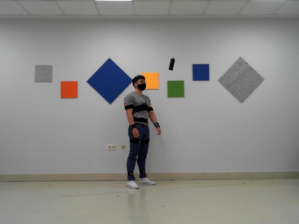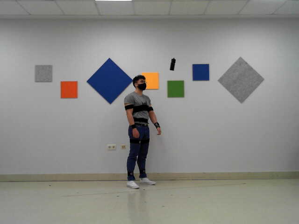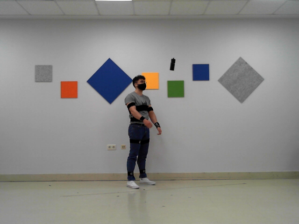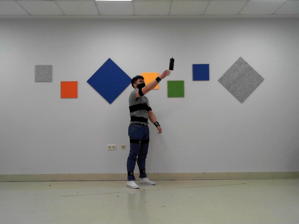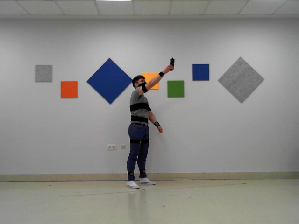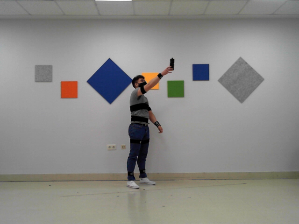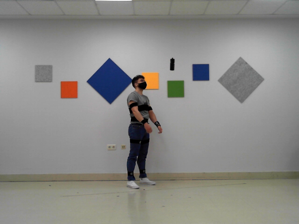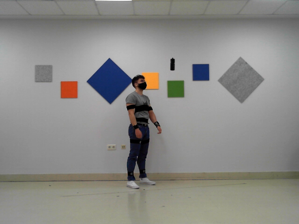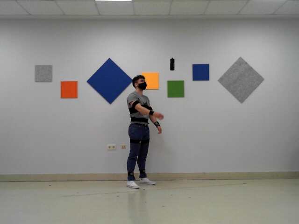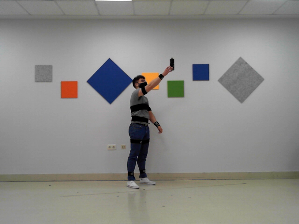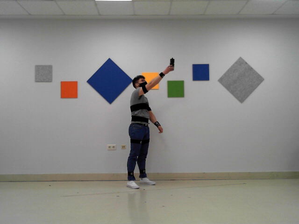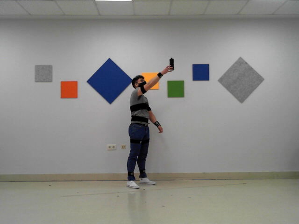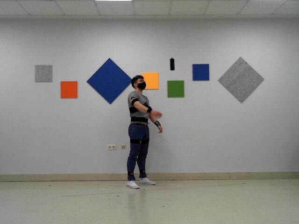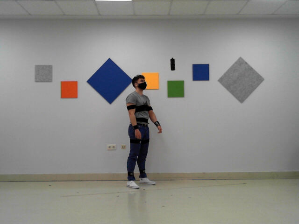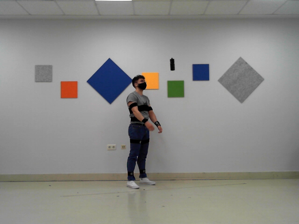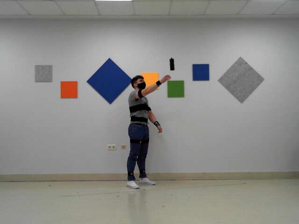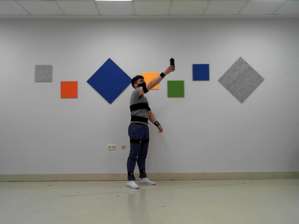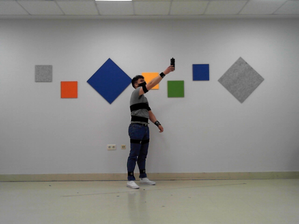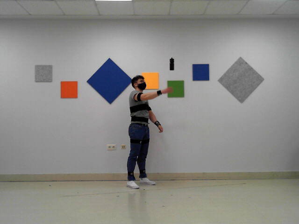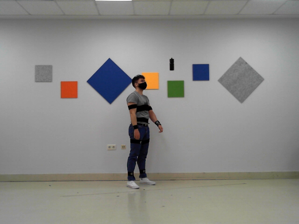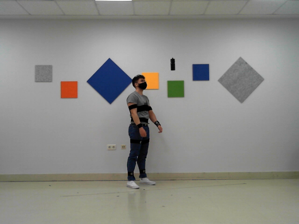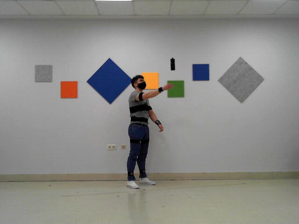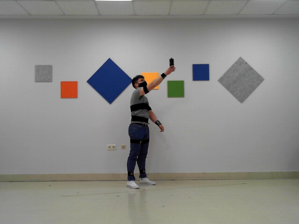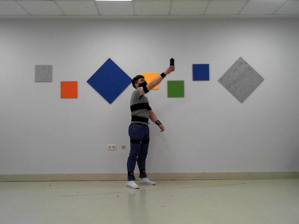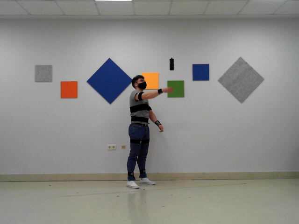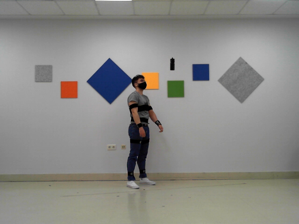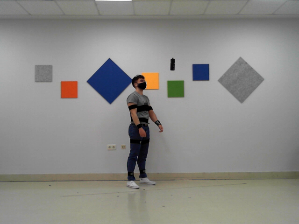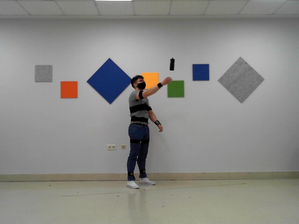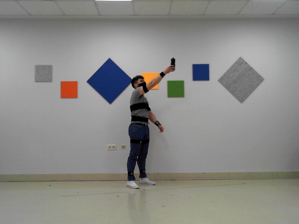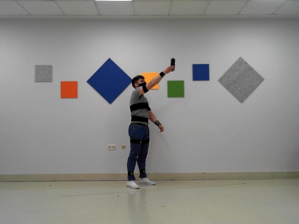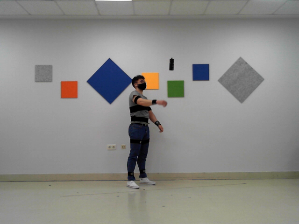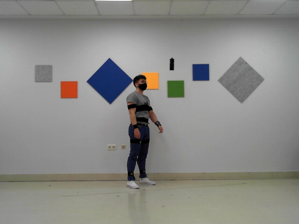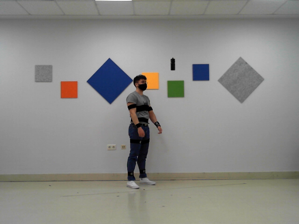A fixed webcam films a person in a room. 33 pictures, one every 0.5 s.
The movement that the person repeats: Reach up for a bottle in a high position, right hand.
